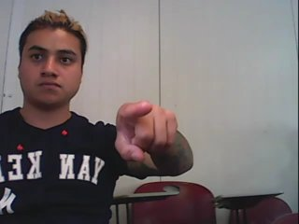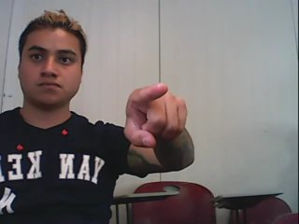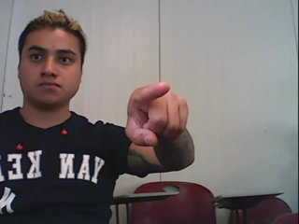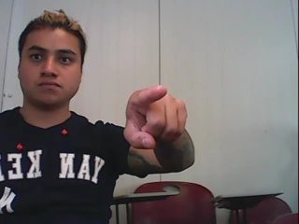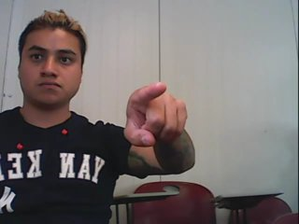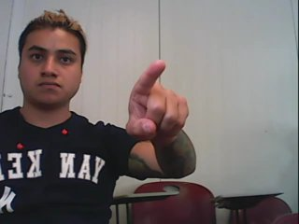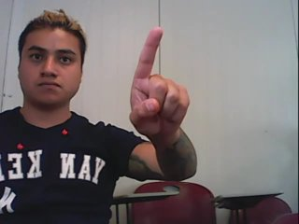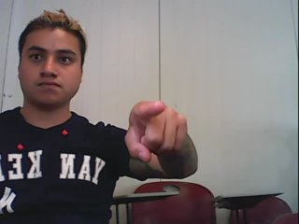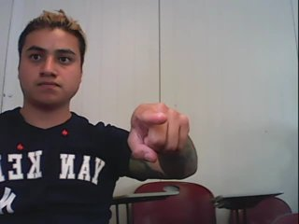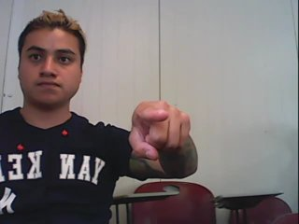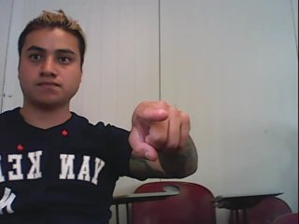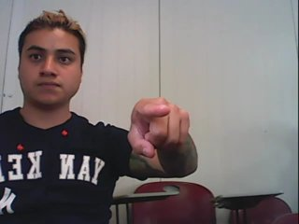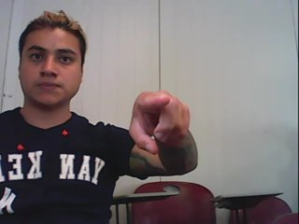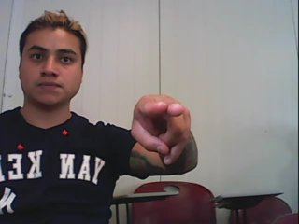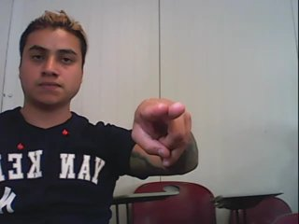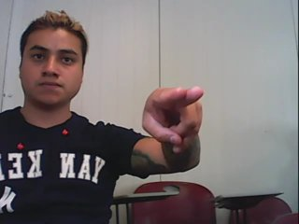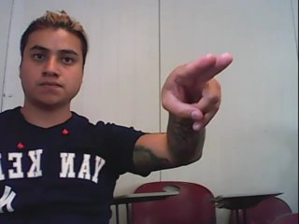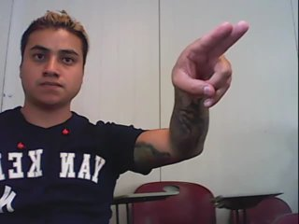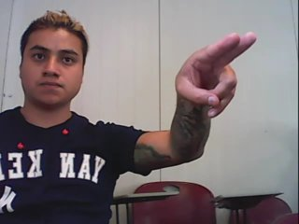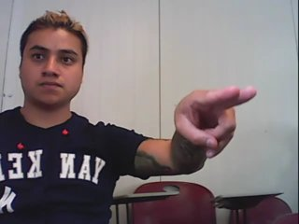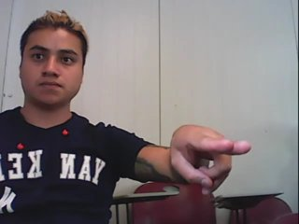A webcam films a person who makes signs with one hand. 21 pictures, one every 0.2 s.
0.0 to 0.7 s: Pointing with one finger.
0.8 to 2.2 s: Click with one finger.
2.3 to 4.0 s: Pointing with two fingers.
